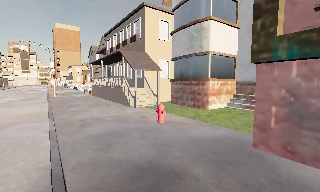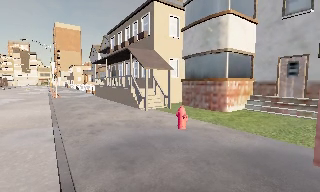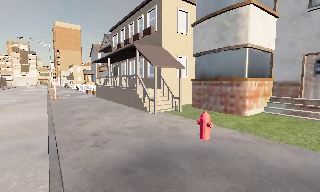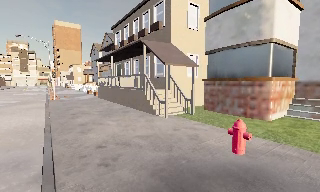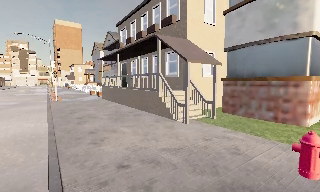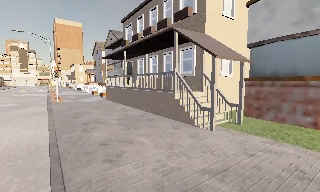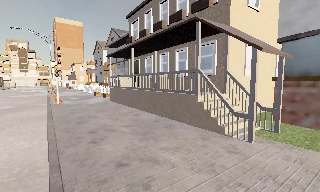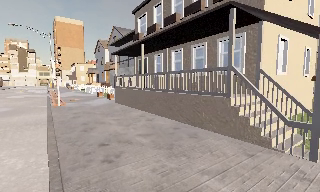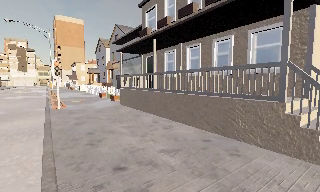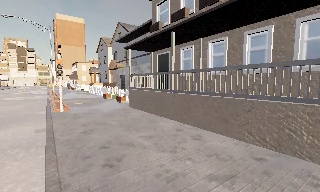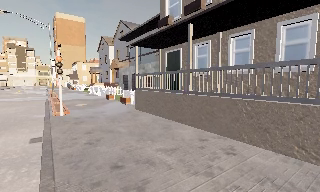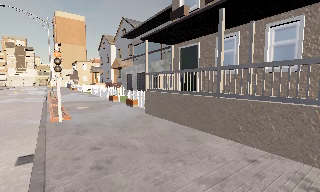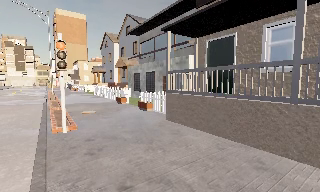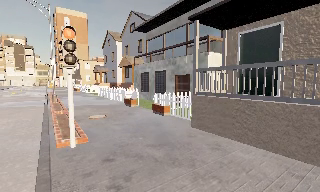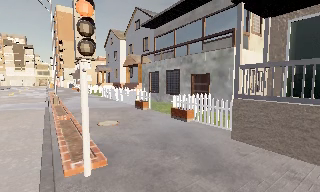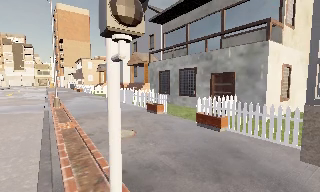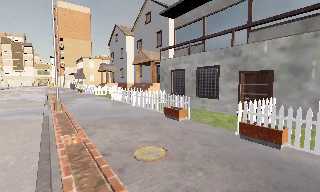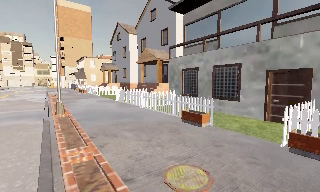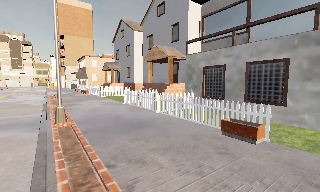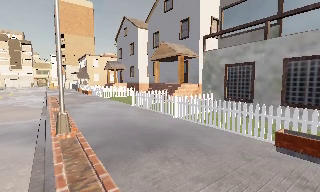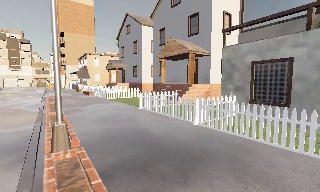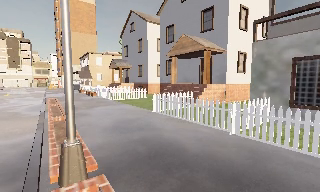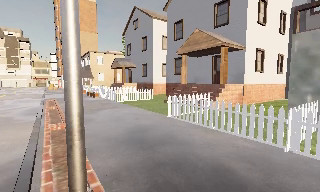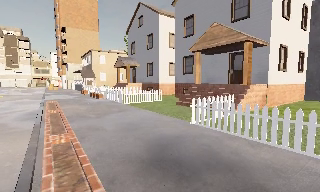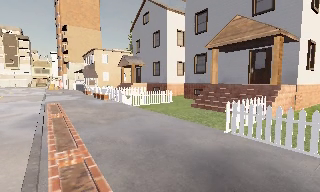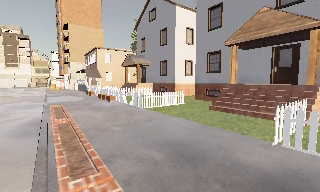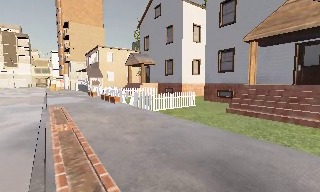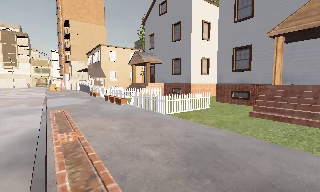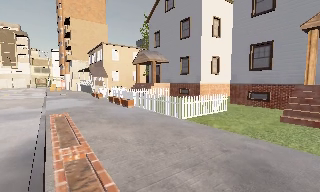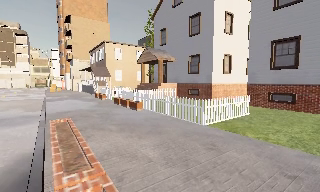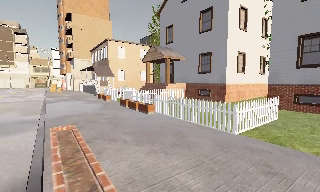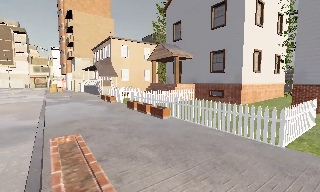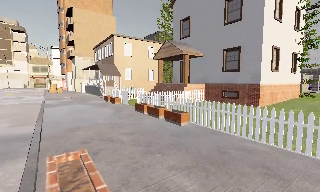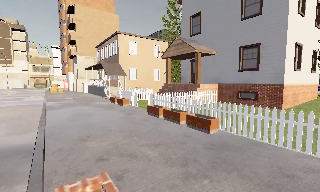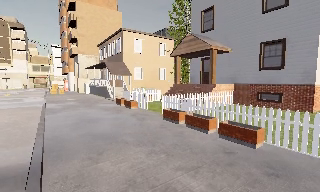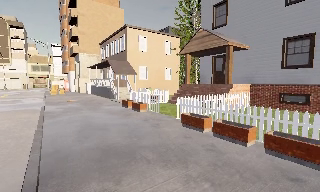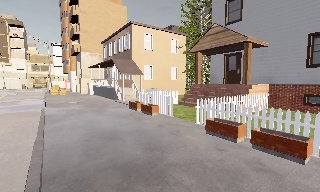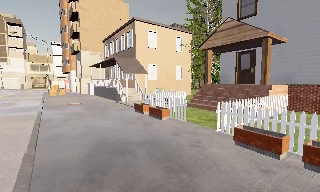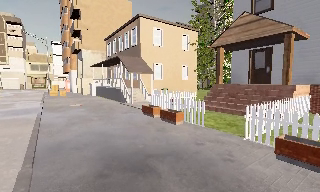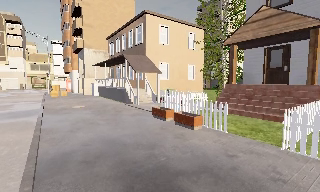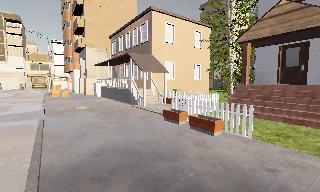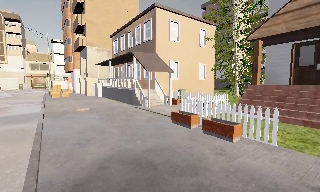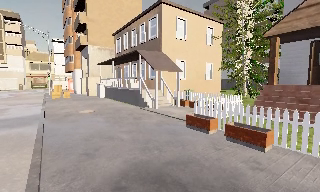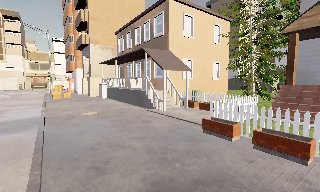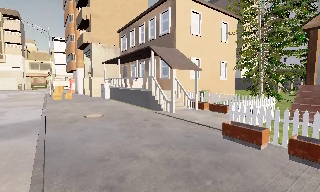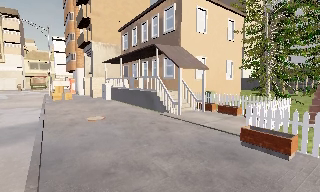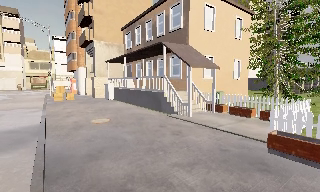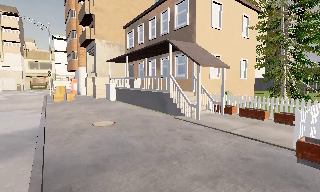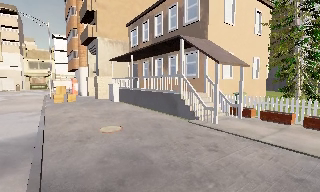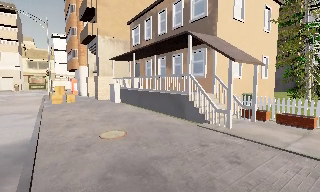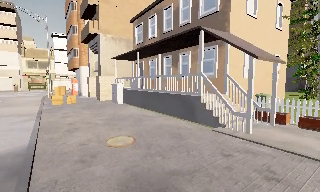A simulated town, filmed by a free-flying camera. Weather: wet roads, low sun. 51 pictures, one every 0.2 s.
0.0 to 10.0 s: The camera travels forward and to its left, about 60 m, so what stands in front looms larger. It loses speed.
The film runs forward here.
